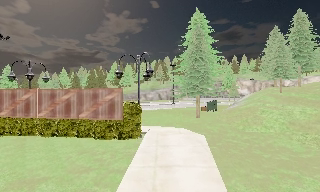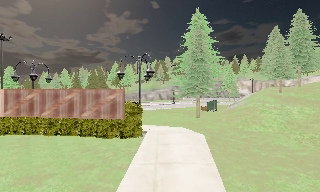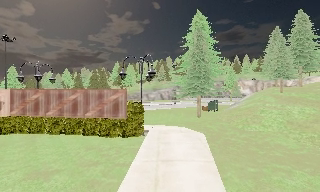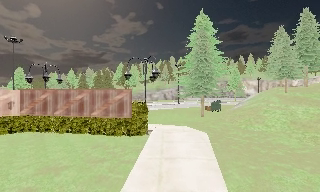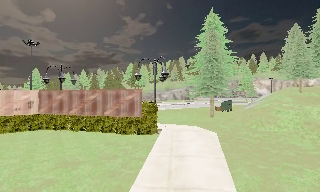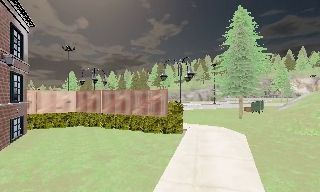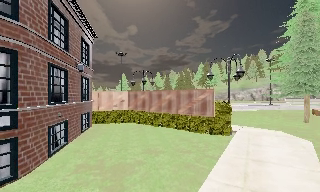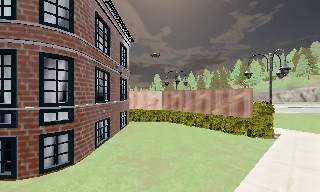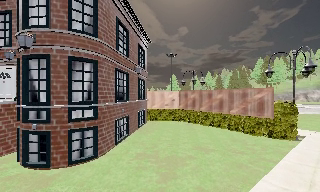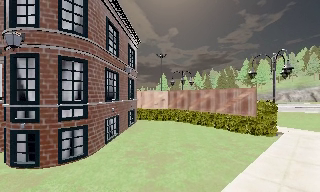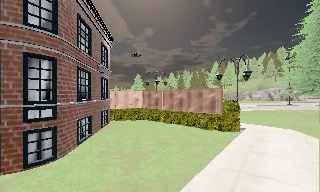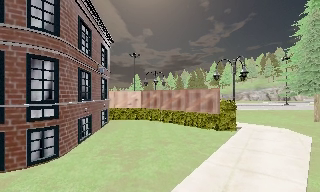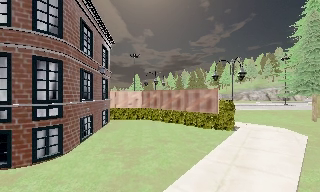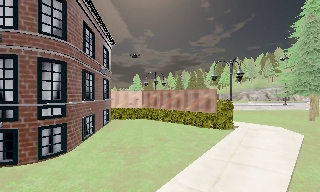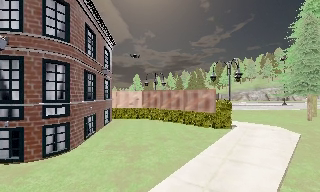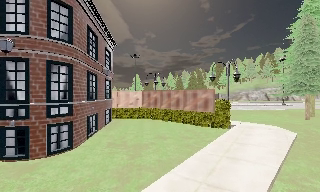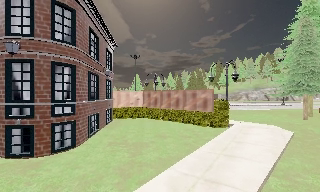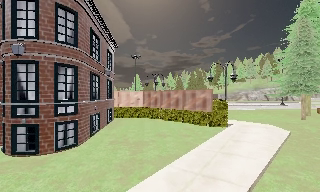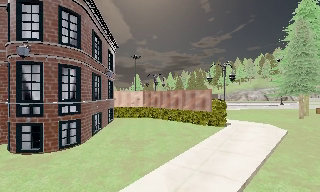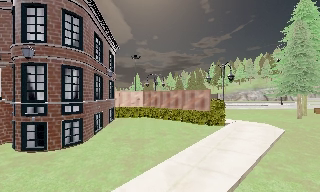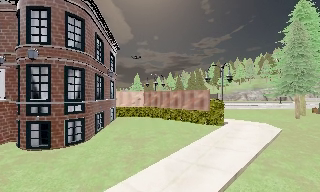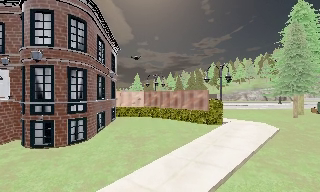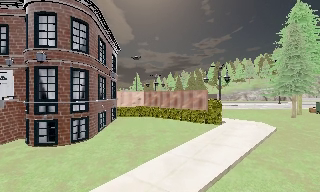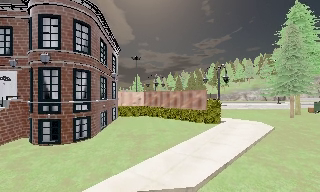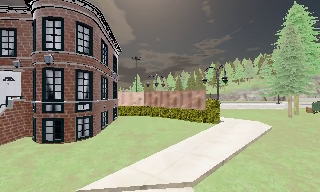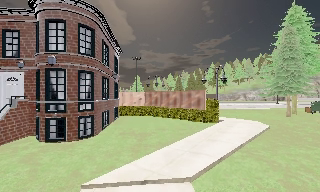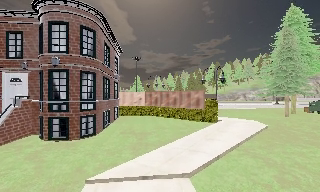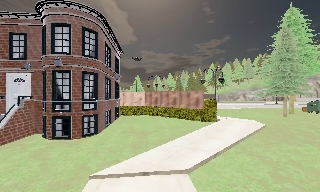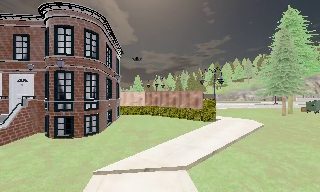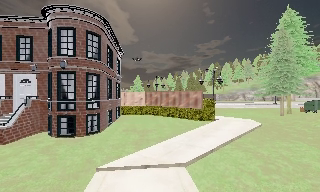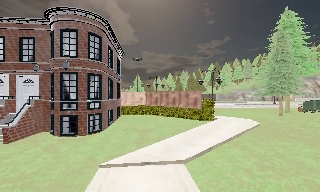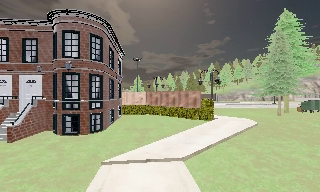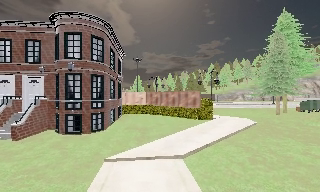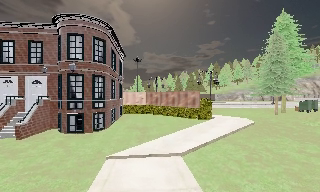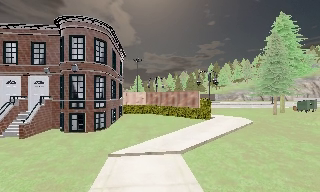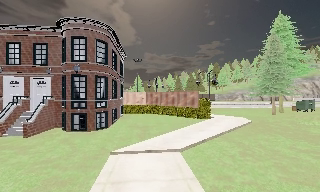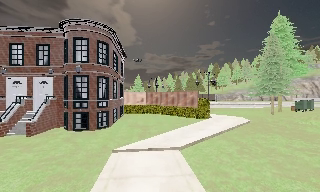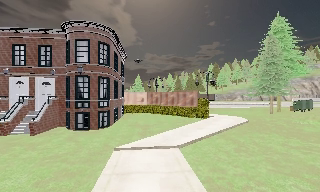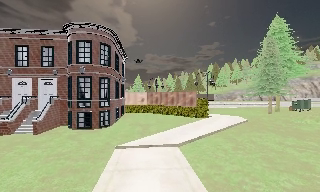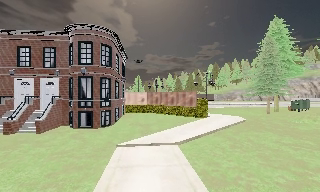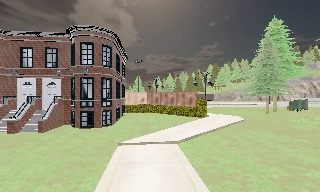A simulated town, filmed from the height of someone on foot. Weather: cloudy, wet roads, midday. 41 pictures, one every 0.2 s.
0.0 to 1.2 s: The camera swings to its left by about 30 degrees, and the scene slides to the right. It travels backward, about 1.5 m.
1.2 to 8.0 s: The camera travels backward, about 7 m, so what stands in front gets smaller.
The film runs backward here.
